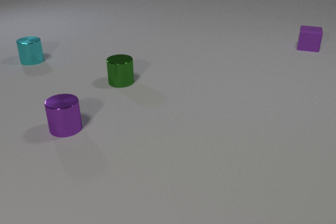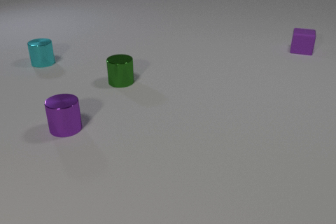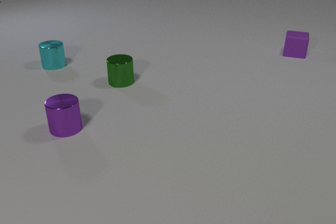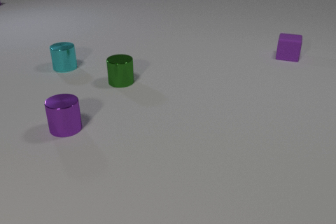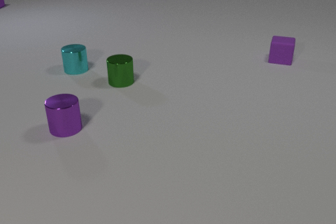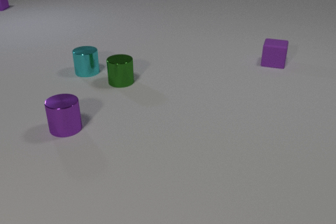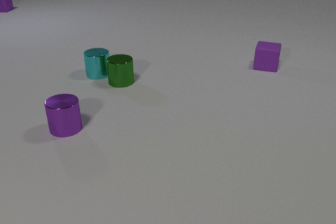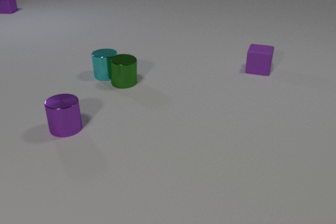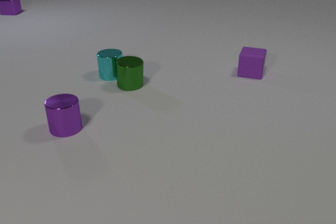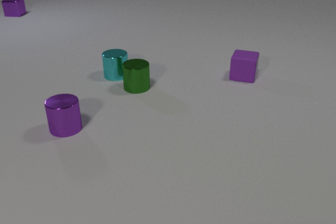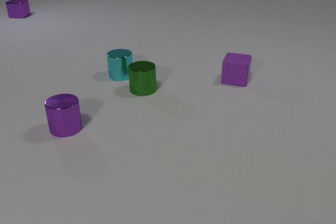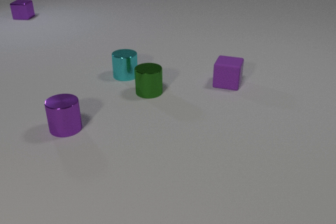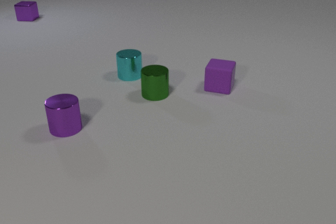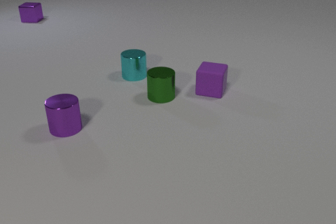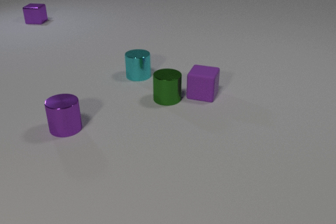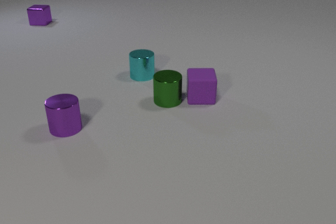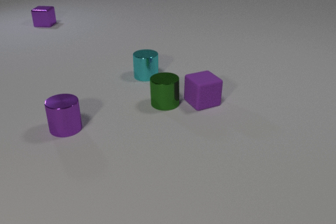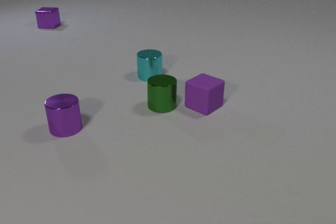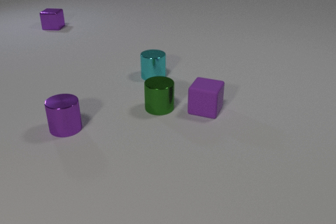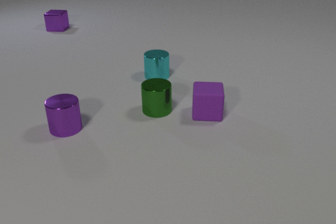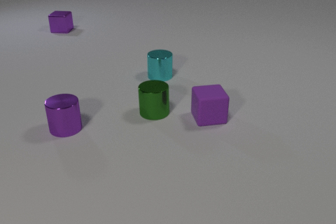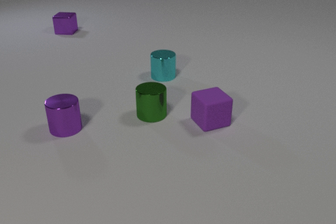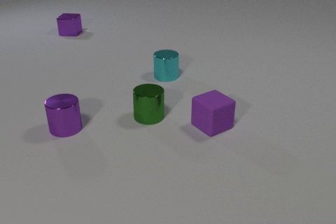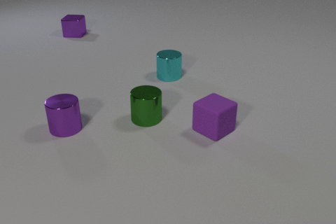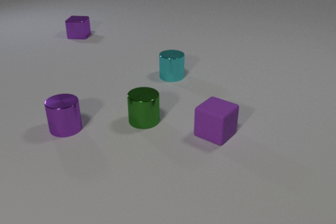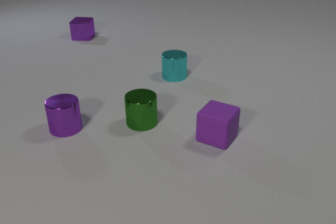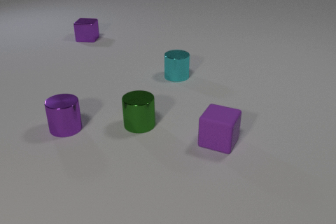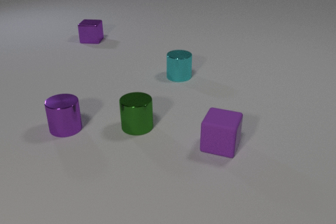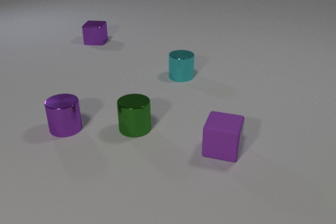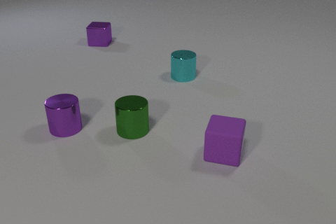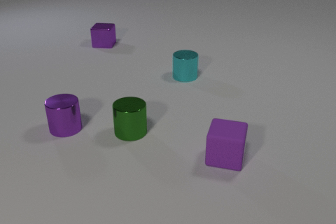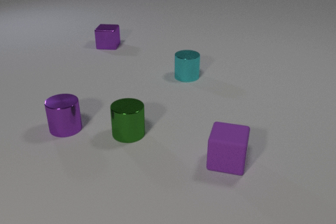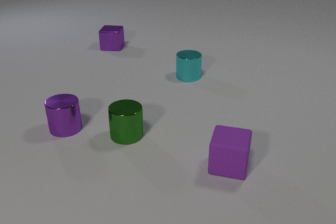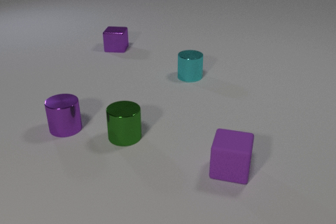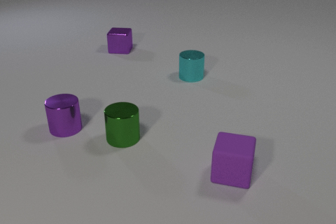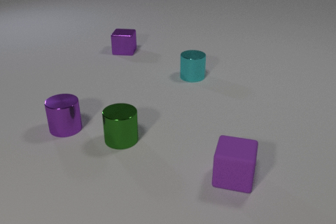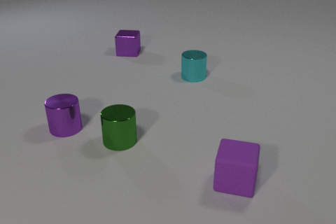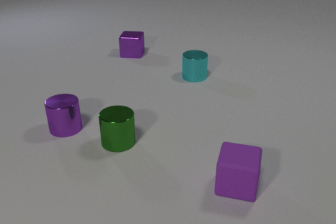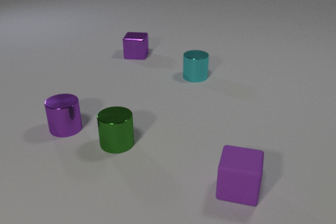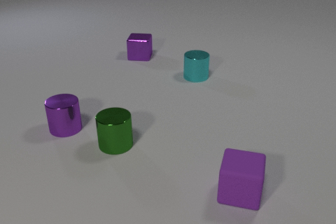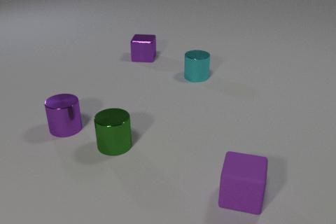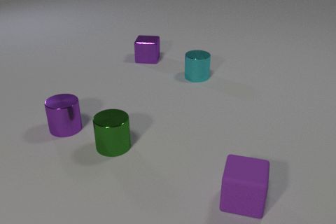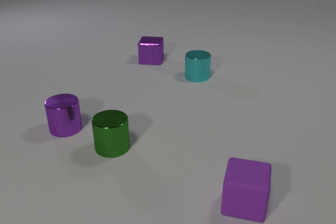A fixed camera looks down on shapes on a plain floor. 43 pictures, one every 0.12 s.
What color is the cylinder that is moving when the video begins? cyan.
How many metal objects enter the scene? 1.
What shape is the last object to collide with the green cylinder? cube.
0.00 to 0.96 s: The cyan metal cylinder slides to the right and toward the camera. The green metal cylinder slides to the right and toward the camera. The purple rubber cube slides toward the camera and to the left. The purple metal cube comes in at the left edge, slides toward the camera and to the right. The cyan metal cylinder and the green metal cylinder collide.
0.96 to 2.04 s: The cyan metal cylinder slides to the right. The green metal cylinder slides toward the camera and to the right. The purple rubber cube slides toward the camera and to the left, spins so that its near face slides to the right, counterclockwise seen from above. The purple metal cube slides toward the camera and to the right. The green metal cylinder and the purple rubber cube collide.
2.04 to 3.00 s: The cyan metal cylinder slides to the right. The green metal cylinder slides toward the camera and to the left. The purple rubber cube slides toward the camera, spins so that its near face slides to the right, counterclockwise seen from above. The purple metal cube slides toward the camera and to the right.
3.00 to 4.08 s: The cyan metal cylinder slides to the right. The green metal cylinder slides toward the camera and to the left. The purple rubber cube slides toward the camera. The purple metal cube slides toward the camera and to the right.
4.08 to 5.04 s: The cyan metal cylinder slides to the right. The green metal cylinder slides toward the camera and to the left. The purple rubber cube slides toward the camera. The purple metal cube slides toward the camera and to the right.
